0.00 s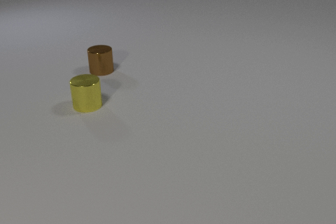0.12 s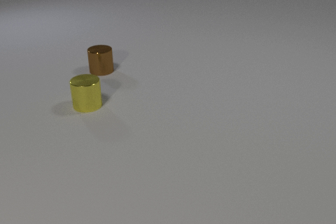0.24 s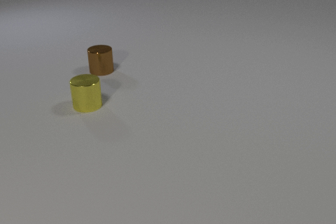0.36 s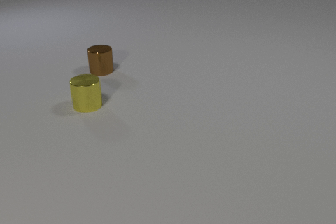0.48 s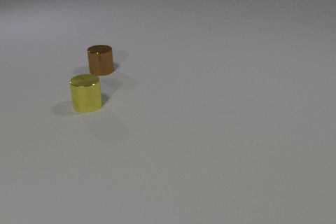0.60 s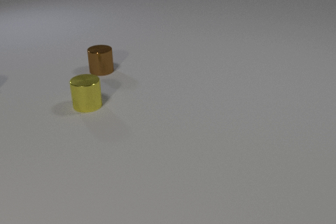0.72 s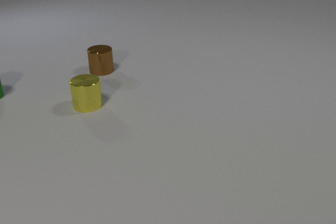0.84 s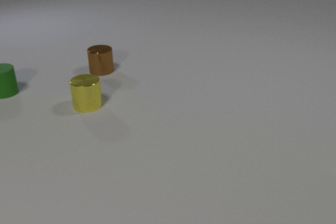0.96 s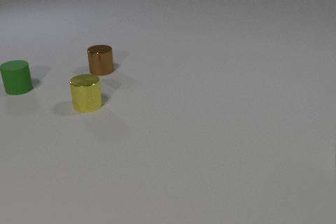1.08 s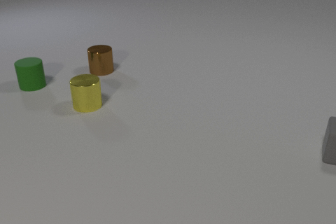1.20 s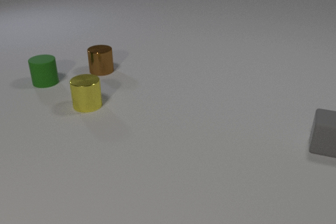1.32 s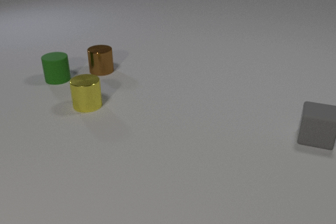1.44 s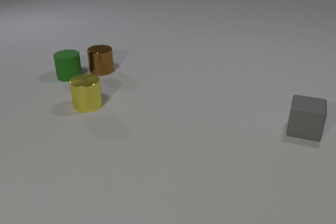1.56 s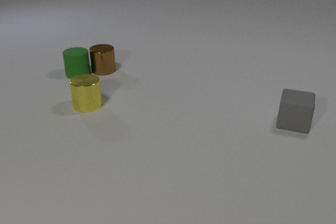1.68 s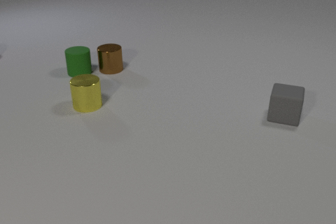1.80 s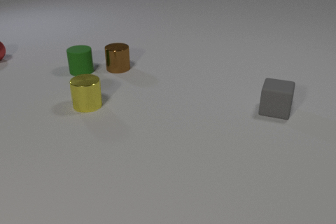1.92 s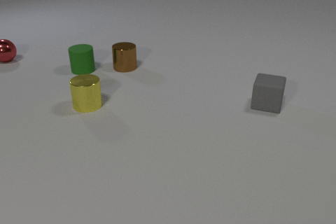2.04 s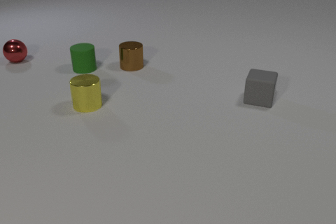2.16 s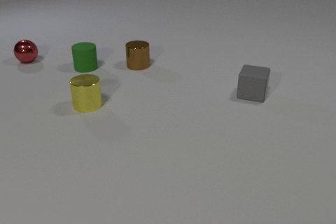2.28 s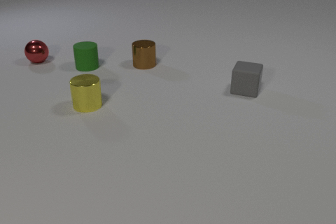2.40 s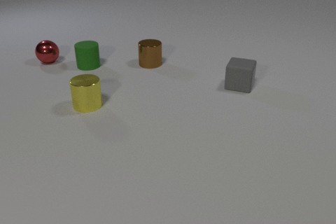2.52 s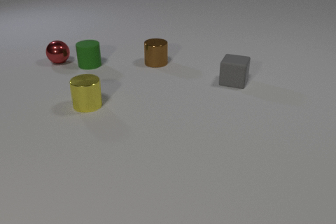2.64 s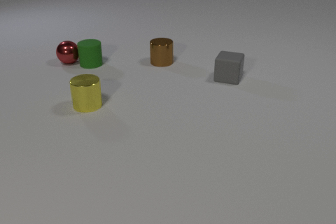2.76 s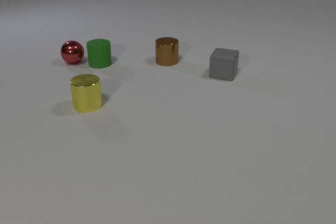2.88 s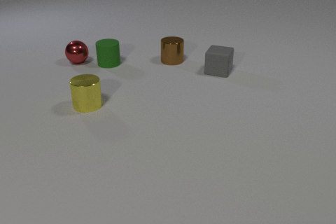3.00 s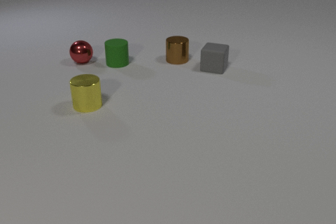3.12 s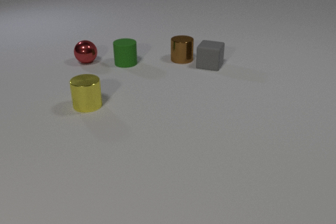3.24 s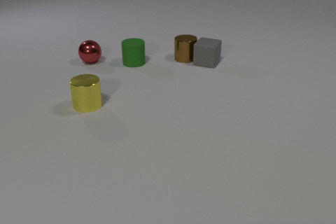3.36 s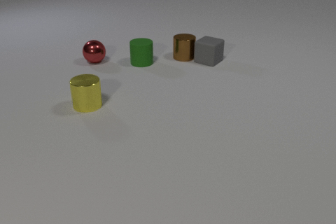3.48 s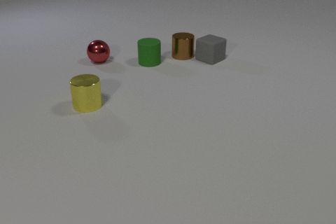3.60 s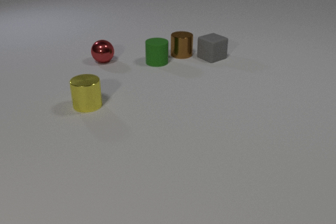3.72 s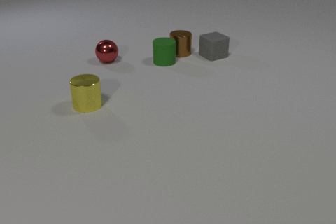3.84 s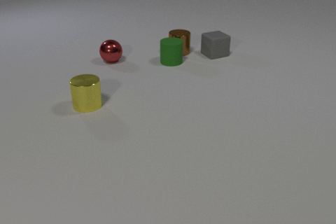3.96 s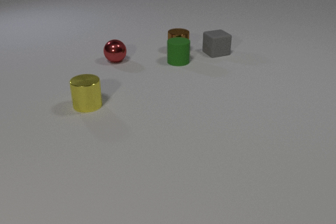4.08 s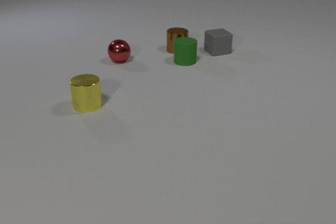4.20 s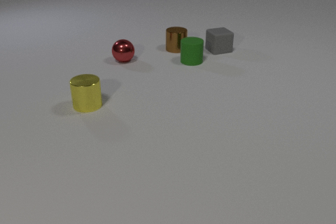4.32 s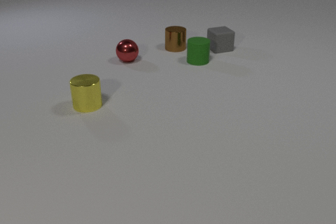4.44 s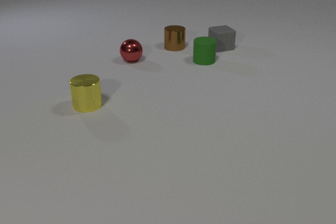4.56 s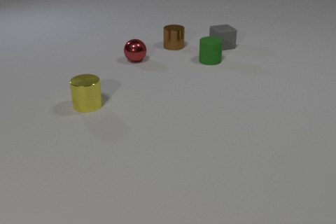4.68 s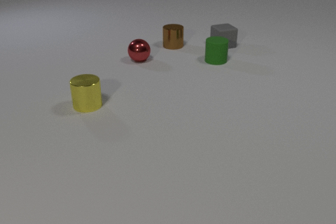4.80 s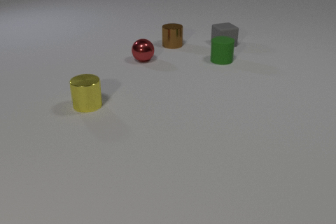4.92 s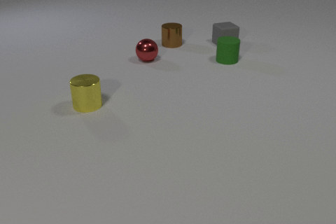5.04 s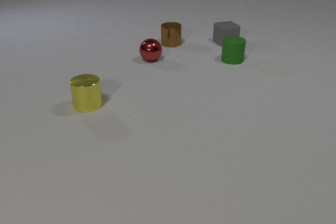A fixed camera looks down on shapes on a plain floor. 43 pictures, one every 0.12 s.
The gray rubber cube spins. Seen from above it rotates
clockwise.
The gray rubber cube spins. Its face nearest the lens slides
to the left.
0.00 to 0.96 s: The green rubber cylinder comes in at the left edge, slides to the right.
0.96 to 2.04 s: The green rubber cylinder slides to the right and away from the camera. The brown metal cylinder slides to the right. The red metal sphere comes in at the left edge, rolls to the right and toward the camera. The gray rubber cube comes in at the right edge, slides away from the camera and to the left. The green rubber cylinder and the brown metal cylinder collide.
2.04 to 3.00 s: The green rubber cylinder slides to the right. The brown metal cylinder slides to the right. The red metal sphere rolls to the right. The gray rubber cube slides away from the camera and to the left. The green rubber cylinder and the red metal sphere collide.
3.00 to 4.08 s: The green rubber cylinder slides to the right. The brown metal cylinder slides away from the camera. The red metal sphere rolls to the right. The gray rubber cube slides away from the camera, spins so that its near face slides to the left, clockwise seen from above. The brown metal cylinder and the gray rubber cube collide.
4.08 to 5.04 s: The green rubber cylinder slides to the right. The brown metal cylinder slides away from the camera. The red metal sphere rolls to the right. The gray rubber cube slides away from the camera.
What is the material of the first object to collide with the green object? metal.
Are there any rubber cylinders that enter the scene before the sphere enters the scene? yes.
What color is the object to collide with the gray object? brown.
